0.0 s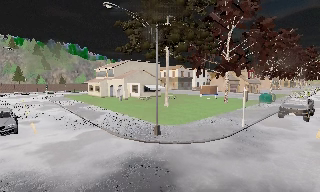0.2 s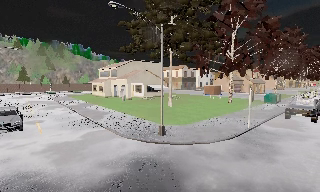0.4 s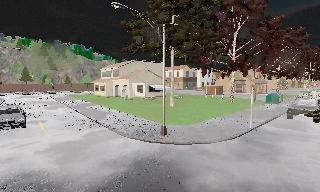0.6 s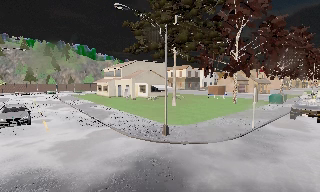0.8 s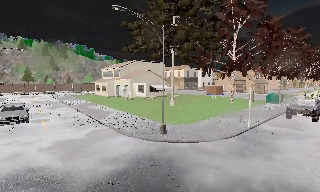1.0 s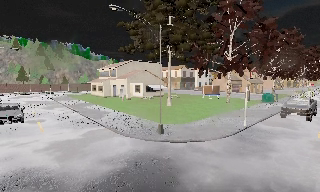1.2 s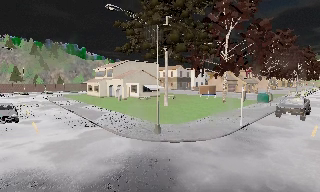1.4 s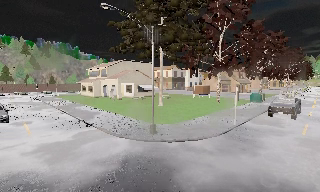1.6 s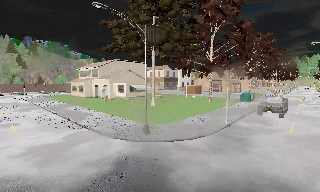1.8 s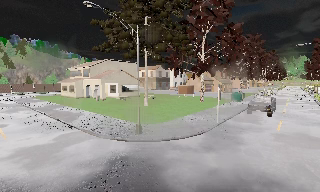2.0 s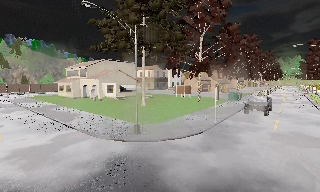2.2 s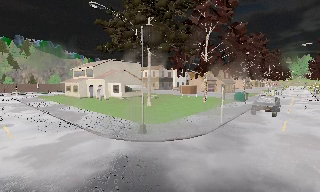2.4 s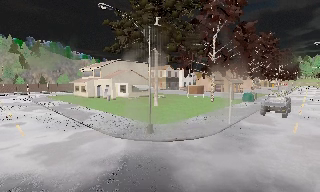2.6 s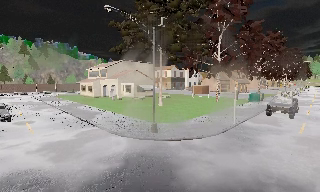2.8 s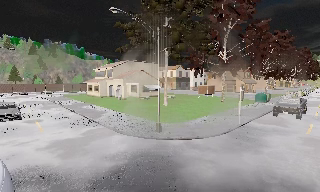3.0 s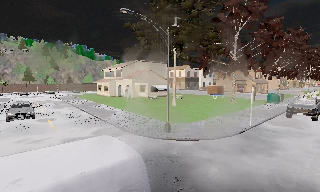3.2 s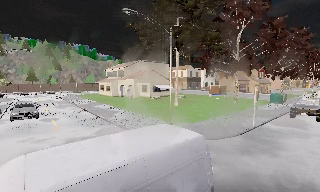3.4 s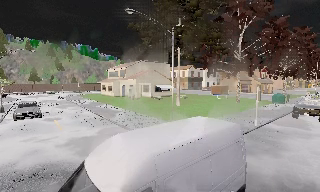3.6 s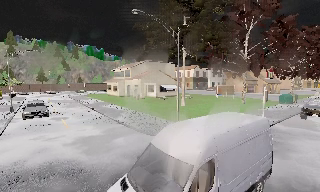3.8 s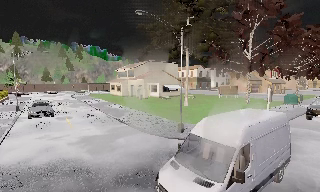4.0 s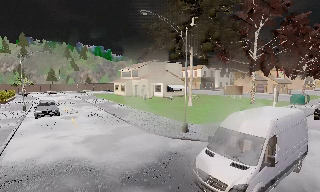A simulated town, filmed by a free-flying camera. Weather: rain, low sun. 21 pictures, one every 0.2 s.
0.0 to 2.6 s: The camera travels backward, about 0.5 m, so what stands in front gets smaller.
2.6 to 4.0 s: The camera pans to its left, which is counterclockwise from overhead, by about 10 degrees.
The film runs backward here.
